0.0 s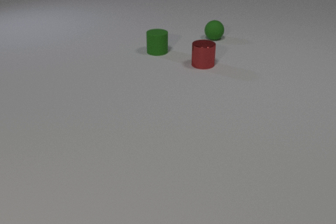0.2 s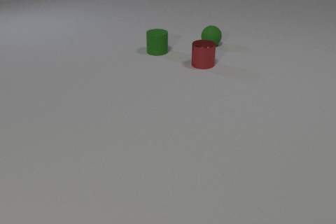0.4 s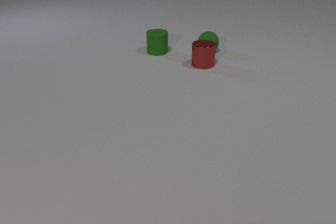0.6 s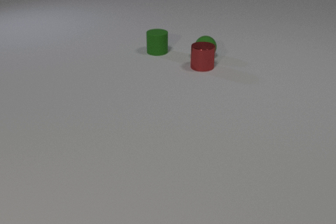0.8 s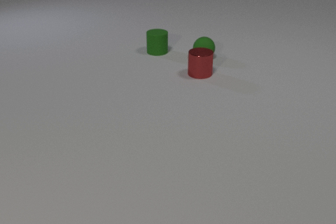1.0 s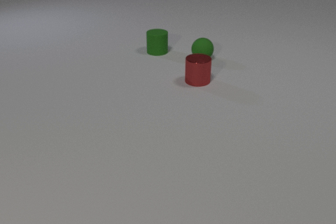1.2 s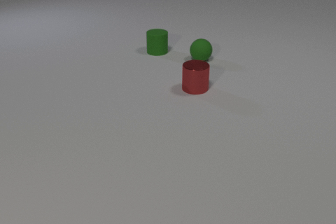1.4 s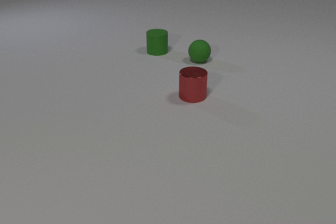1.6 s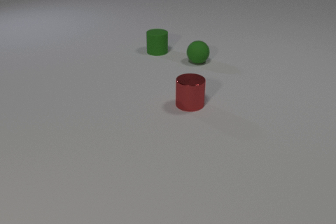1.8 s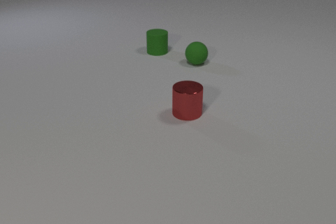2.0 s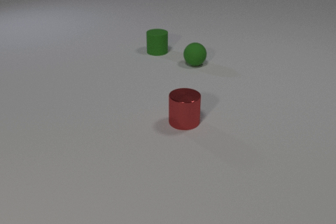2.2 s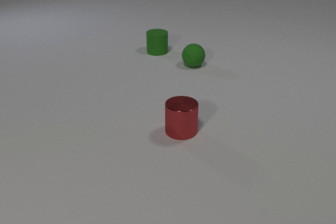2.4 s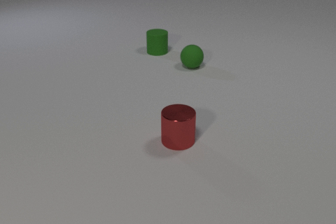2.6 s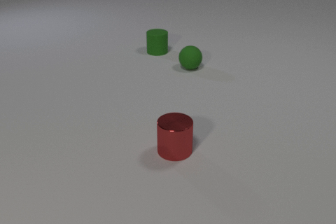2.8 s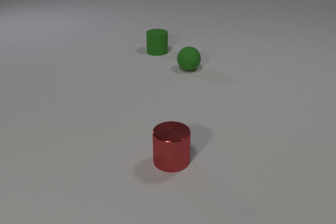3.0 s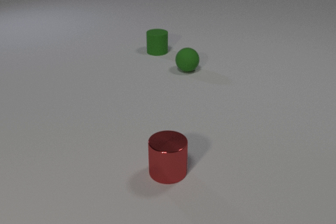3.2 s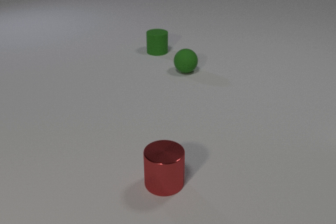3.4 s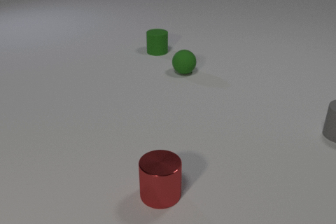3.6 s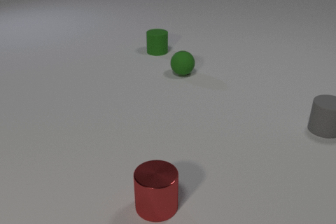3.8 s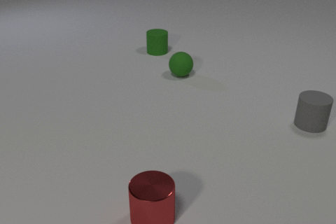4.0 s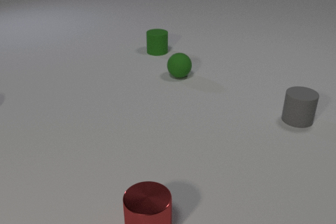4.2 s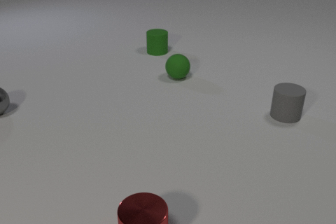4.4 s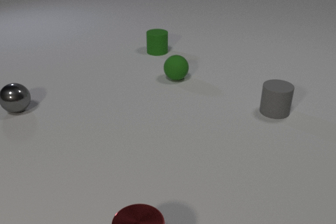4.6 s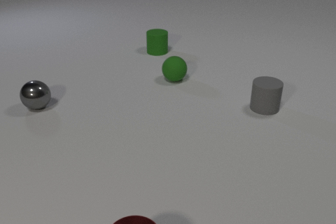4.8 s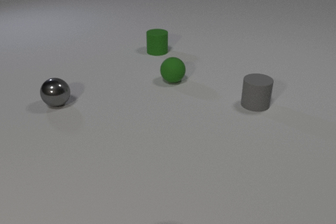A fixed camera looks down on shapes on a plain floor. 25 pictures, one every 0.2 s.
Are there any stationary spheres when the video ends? no.
How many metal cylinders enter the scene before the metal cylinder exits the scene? 0.
Are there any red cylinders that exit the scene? yes.
0.0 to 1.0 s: The green rubber sphere rolls toward the camera. The red metal cylinder slides toward the camera. The green rubber sphere and the red metal cylinder collide.
1.0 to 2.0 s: The green rubber sphere rolls toward the camera and to the left. The red metal cylinder slides toward the camera.
2.0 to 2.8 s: The green rubber sphere rolls toward the camera and to the left. The red metal cylinder slides toward the camera.
2.8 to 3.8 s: The green rubber sphere rolls toward the camera and to the left. The red metal cylinder slides toward the camera. The gray rubber cylinder comes in at the right edge, slides to the left.
3.8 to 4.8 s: The green rubber sphere rolls toward the camera and to the left. The red metal cylinder slides toward the camera, leaves at the bottom edge. The gray metal sphere comes in at the left edge, rolls to the right. The gray rubber cylinder slides to the left and away from the camera.
